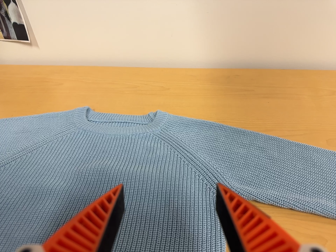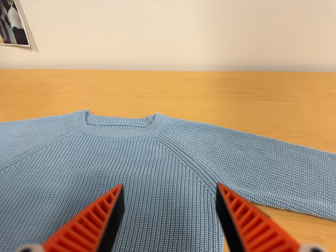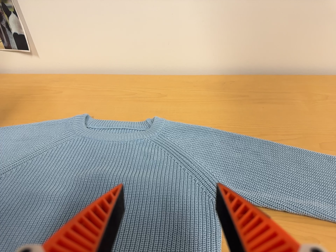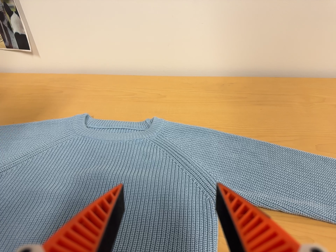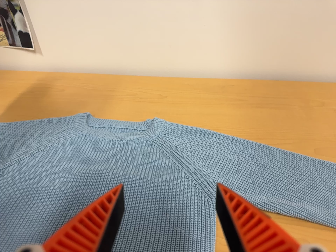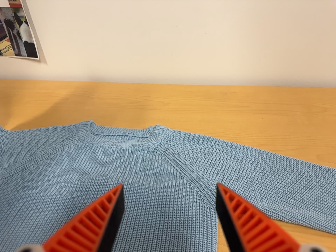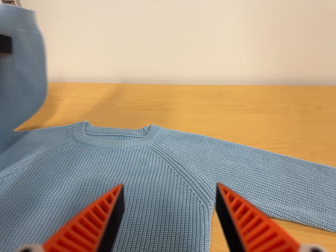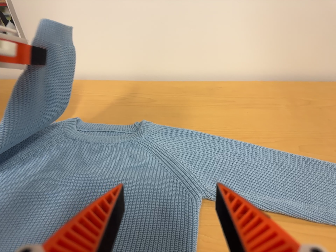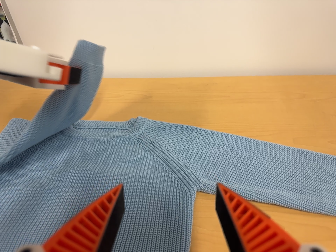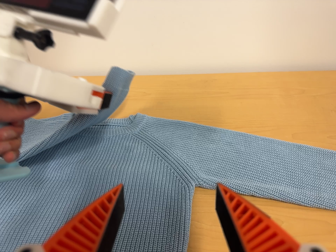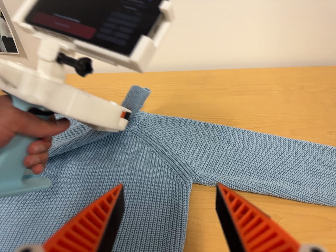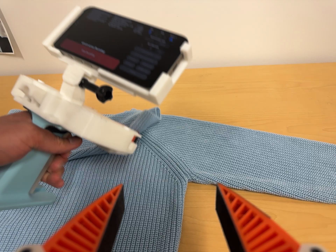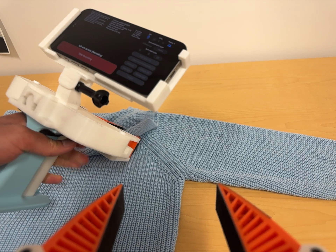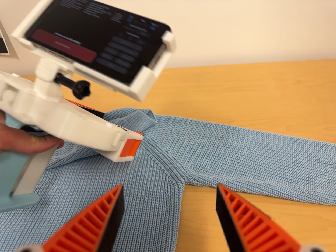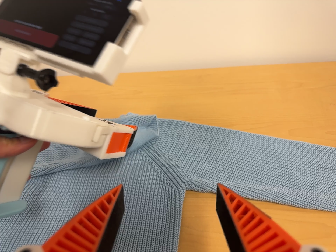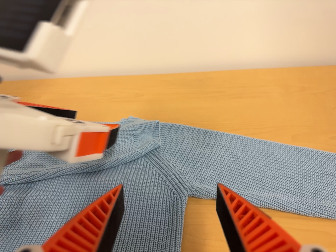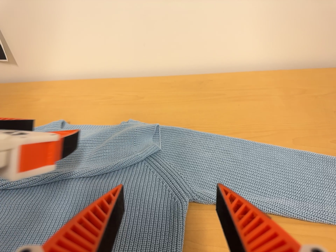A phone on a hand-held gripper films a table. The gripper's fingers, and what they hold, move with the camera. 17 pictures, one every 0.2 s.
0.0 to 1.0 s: The camera shifts only a little, or ends up much as it began.
1.0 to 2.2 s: The camera travels to its right, about 6 cm, so close, fixed things drift to the left.
2.2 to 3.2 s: The camera shifts only a little, or ends up much as it began.
The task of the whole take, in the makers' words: left arm across.
The film runs forward here.
